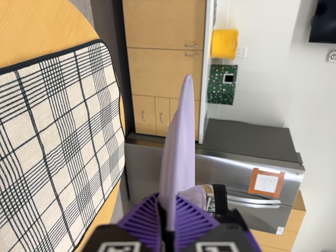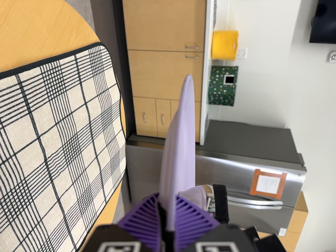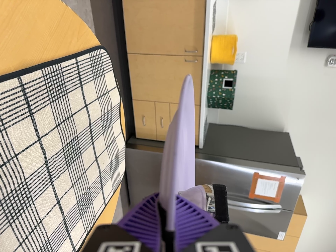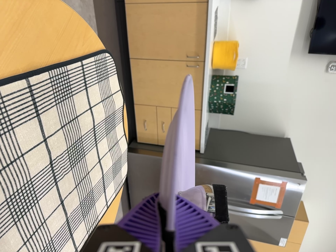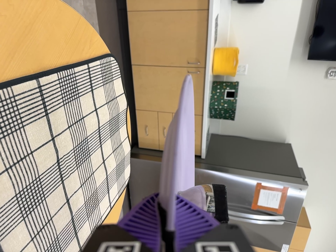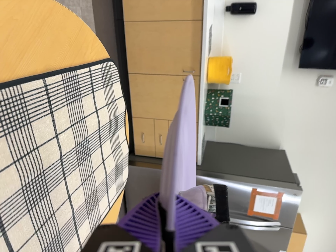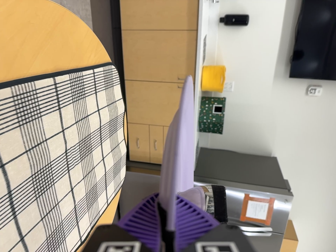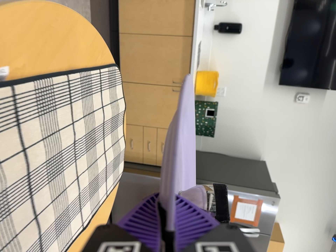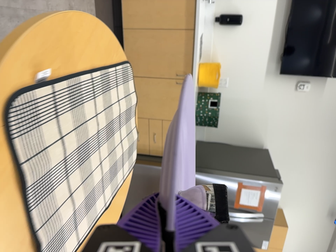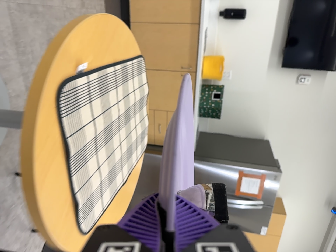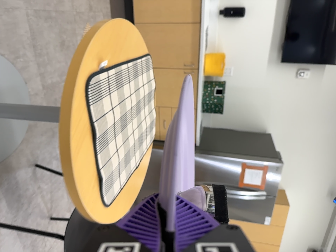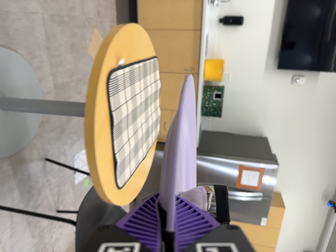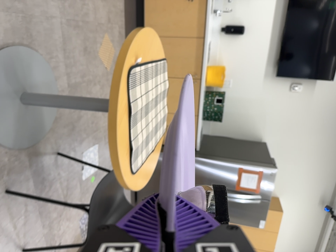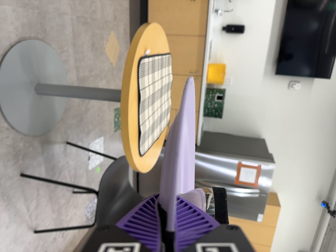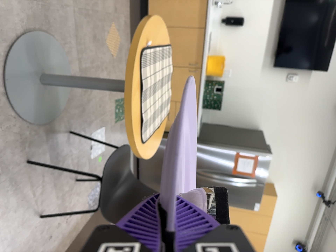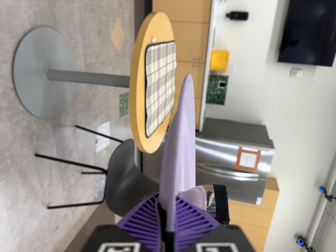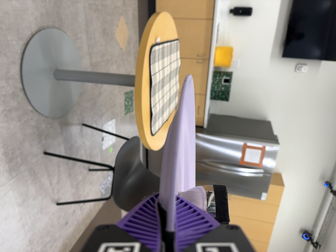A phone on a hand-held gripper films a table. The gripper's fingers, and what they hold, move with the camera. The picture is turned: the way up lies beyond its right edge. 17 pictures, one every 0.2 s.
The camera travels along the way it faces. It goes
backward.
0.0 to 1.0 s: The camera travels backward and toward the bottom of its view, about 8 cm, so what stands in front gets smaller.
1.0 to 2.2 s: The camera travels backward, about 60 cm, so what stands in front gets smaller.
2.2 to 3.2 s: The camera travels backward and toward the bottom of its view, about 36 cm, so what stands in front gets smaller.
The film runs backward here.
